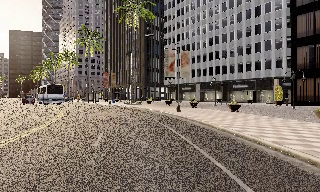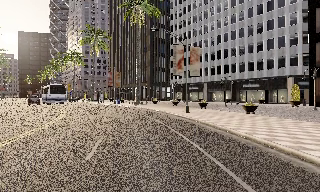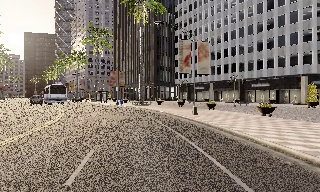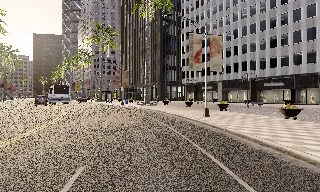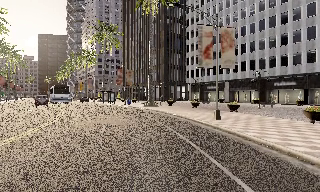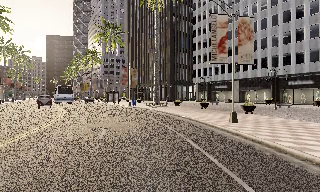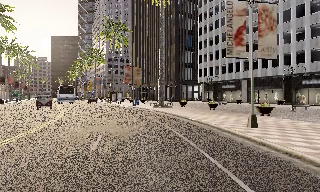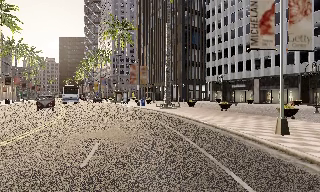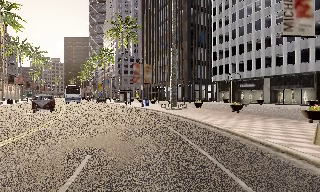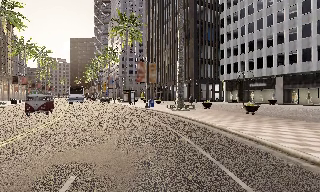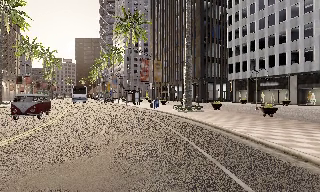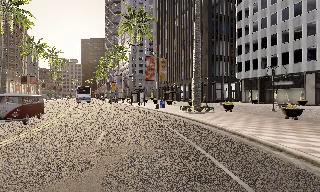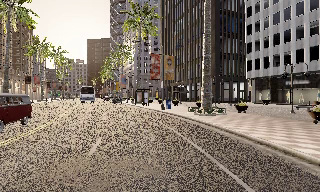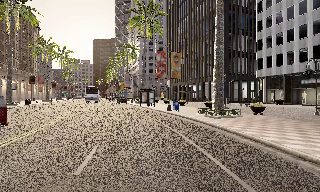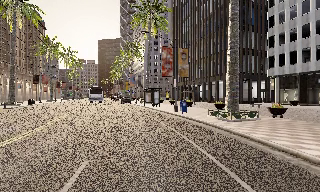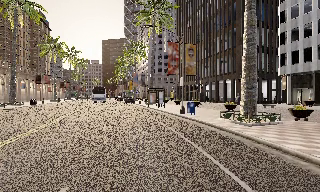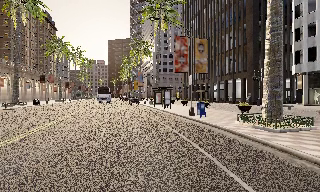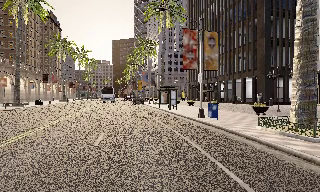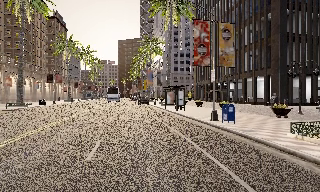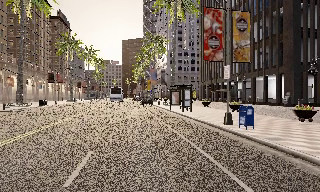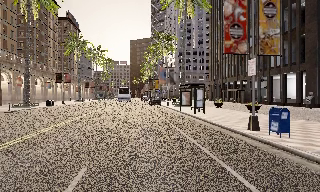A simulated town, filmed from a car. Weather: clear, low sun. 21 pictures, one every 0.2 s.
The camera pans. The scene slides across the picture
to the right.
The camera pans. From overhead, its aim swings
counterclockwise.
0.0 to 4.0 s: The camera pans to its left, which is counterclockwise from overhead, by about 35 degrees. It travels forward, about 25 m.
The film runs forward here.
